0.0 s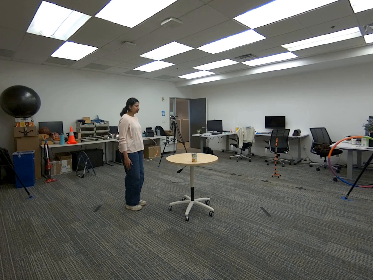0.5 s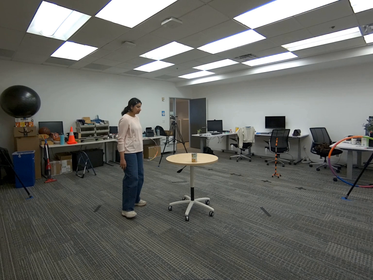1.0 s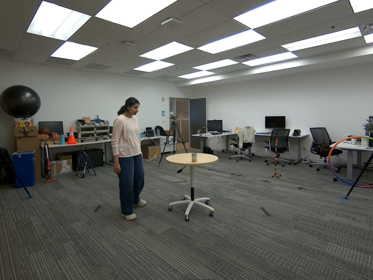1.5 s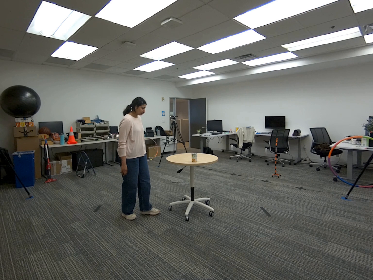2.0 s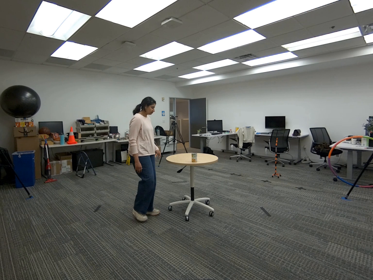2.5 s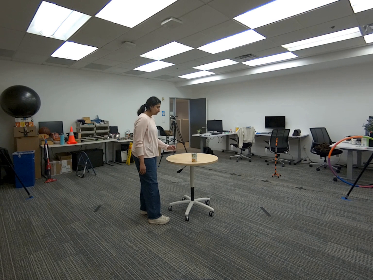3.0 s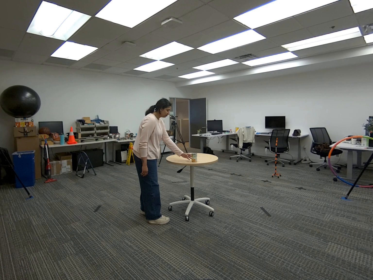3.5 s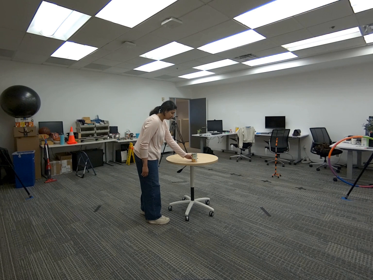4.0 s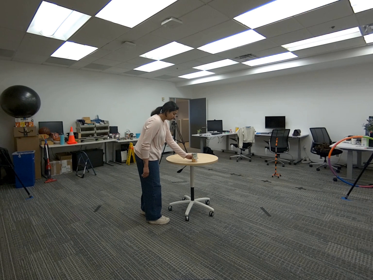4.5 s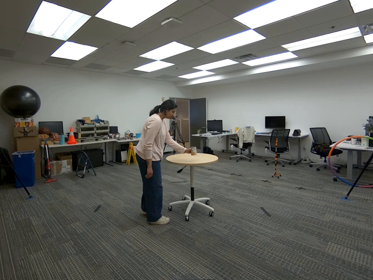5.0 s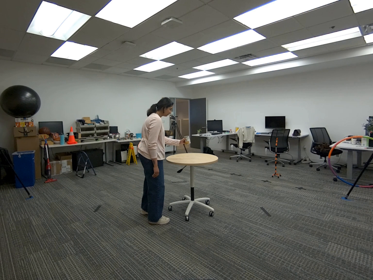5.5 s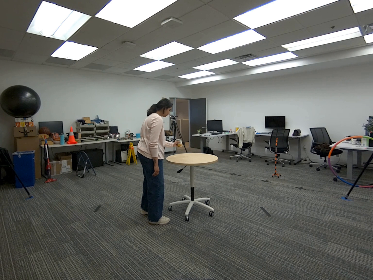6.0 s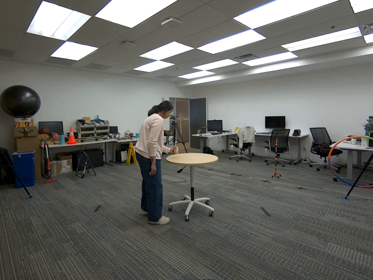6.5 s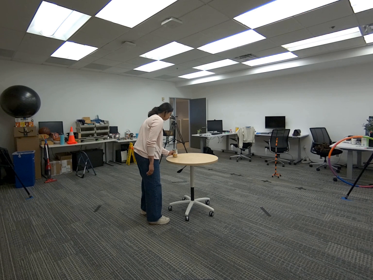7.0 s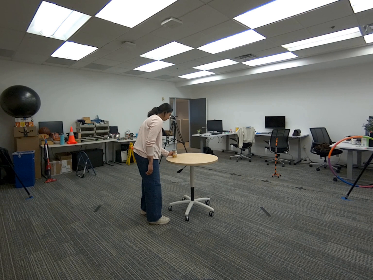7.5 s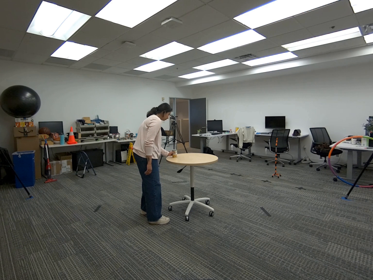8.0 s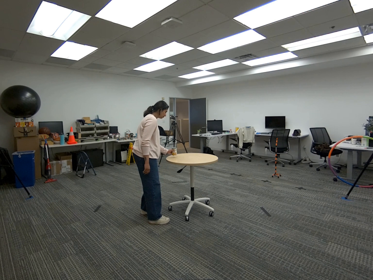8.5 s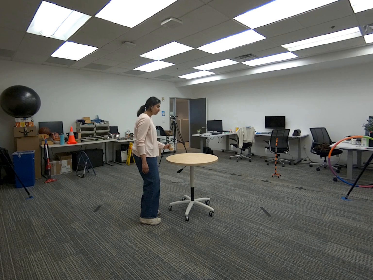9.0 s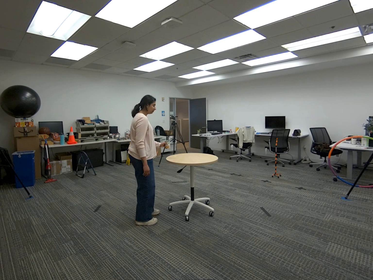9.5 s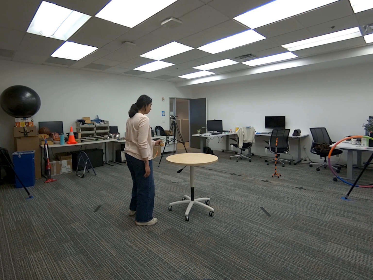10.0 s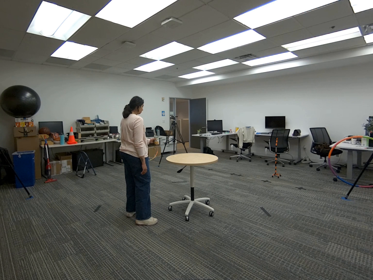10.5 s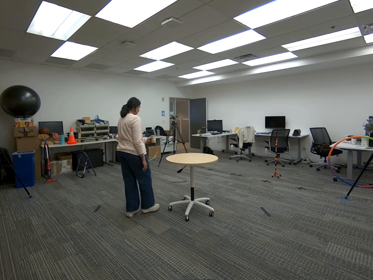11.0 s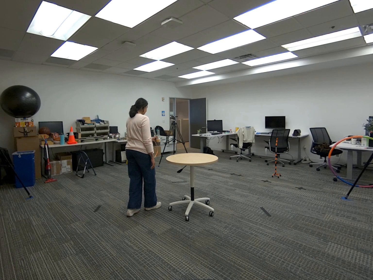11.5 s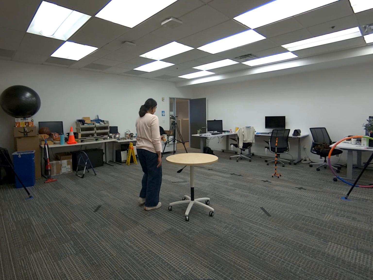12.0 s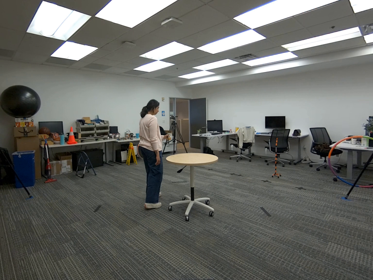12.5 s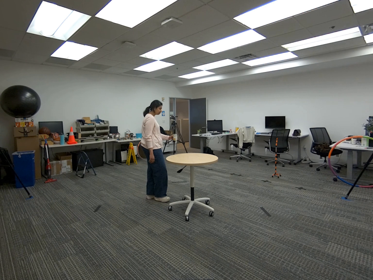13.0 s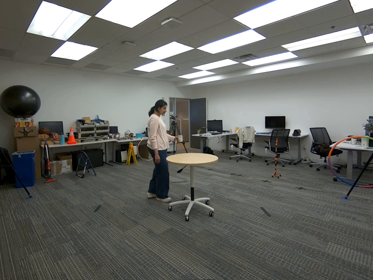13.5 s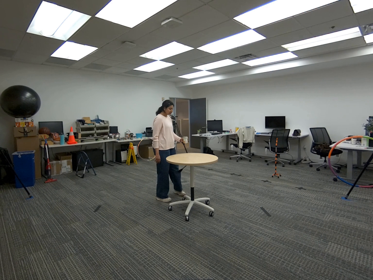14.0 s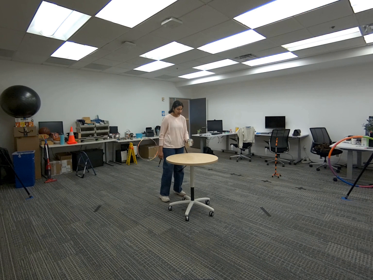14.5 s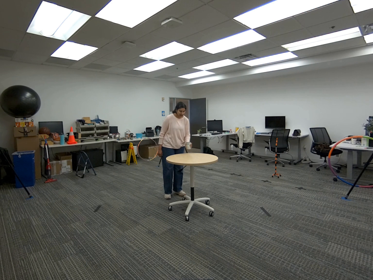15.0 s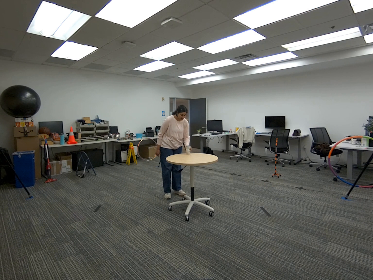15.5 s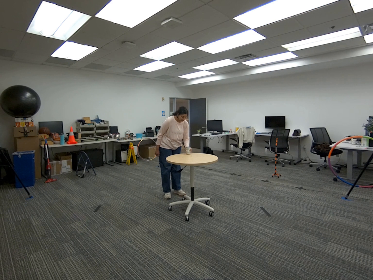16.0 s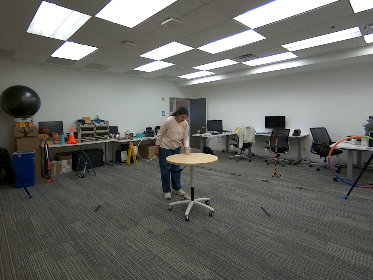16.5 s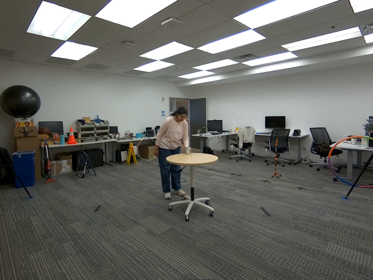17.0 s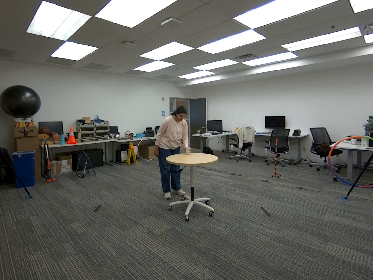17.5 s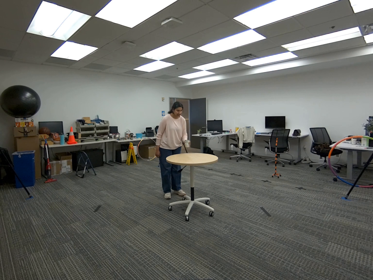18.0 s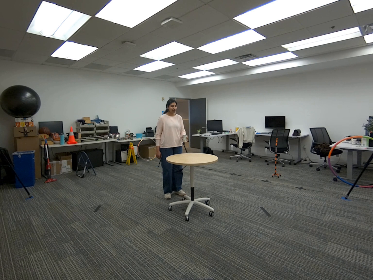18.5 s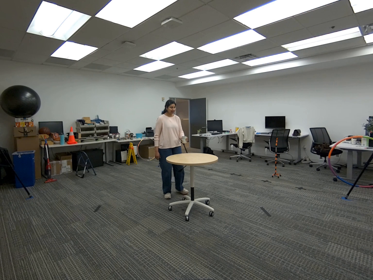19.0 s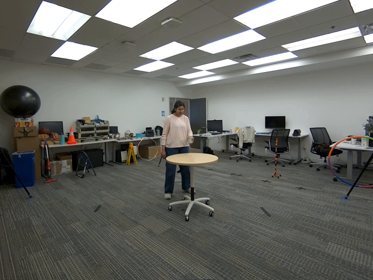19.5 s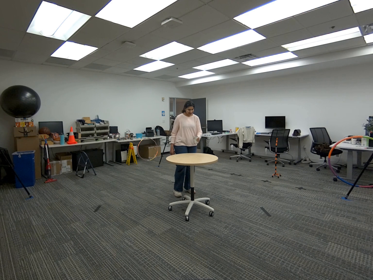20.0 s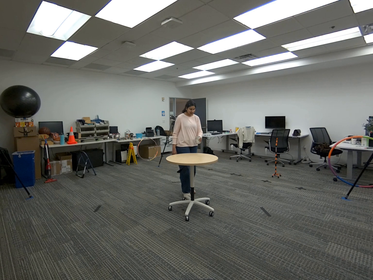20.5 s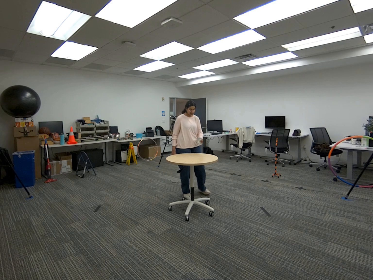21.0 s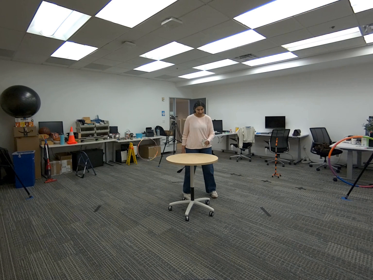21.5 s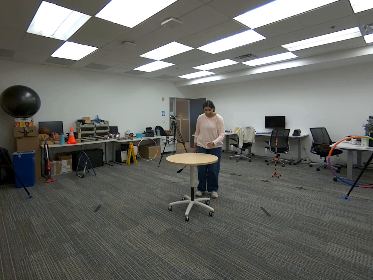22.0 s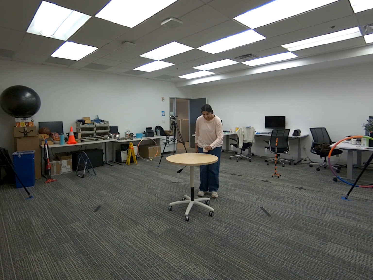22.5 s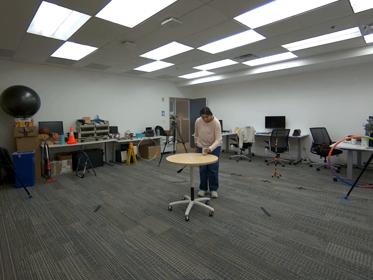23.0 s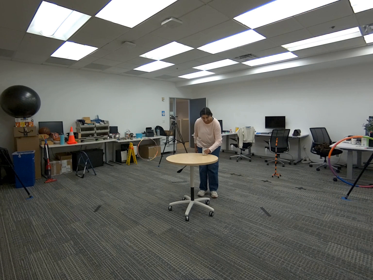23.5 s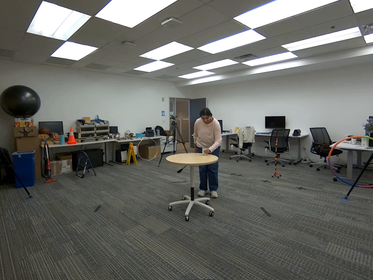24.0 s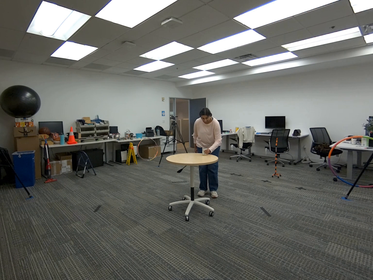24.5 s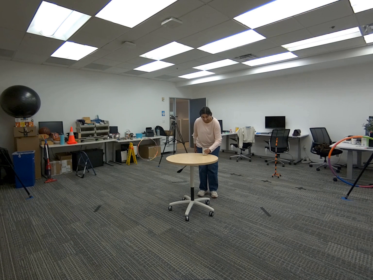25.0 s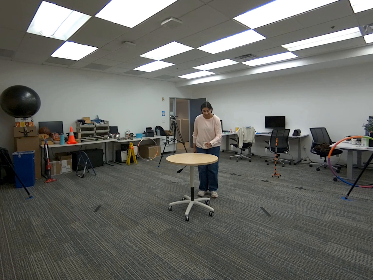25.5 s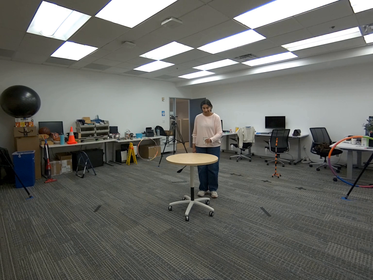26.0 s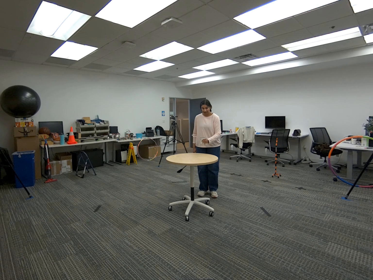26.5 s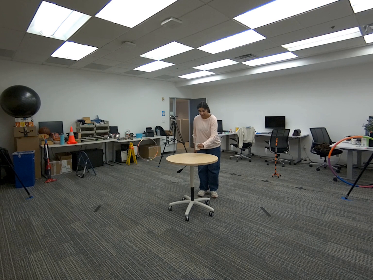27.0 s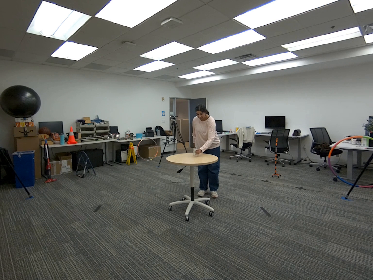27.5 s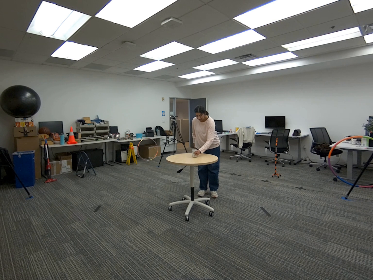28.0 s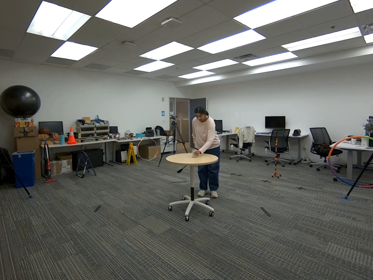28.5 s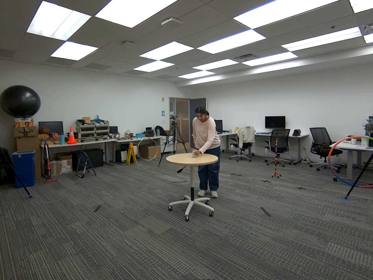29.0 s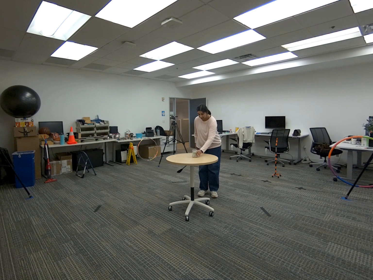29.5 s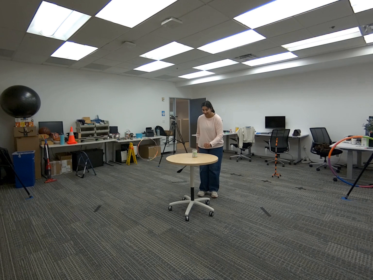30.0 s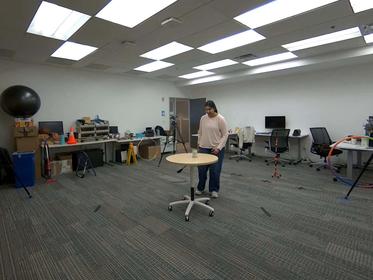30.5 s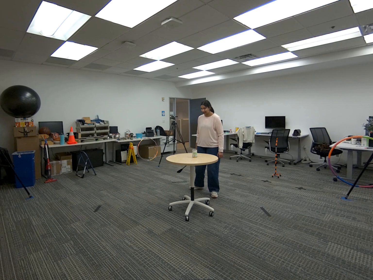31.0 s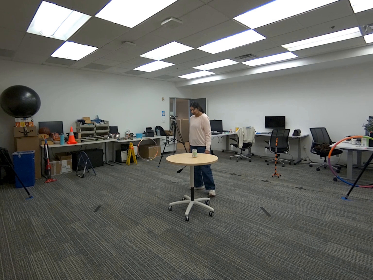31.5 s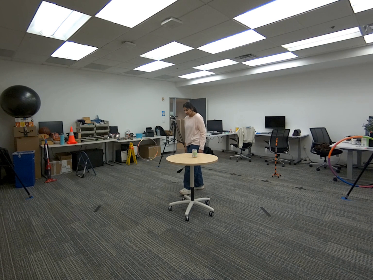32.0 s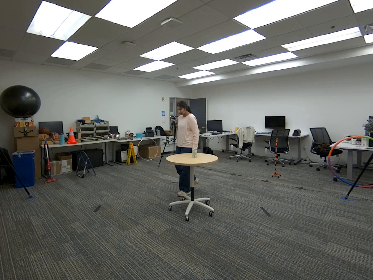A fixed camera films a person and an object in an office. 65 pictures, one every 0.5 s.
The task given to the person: Walk over to the corn can on the round table and pick and place the can in various spaces on the round table using only your left hand. Don't let go of the can until the sequence has ended.
